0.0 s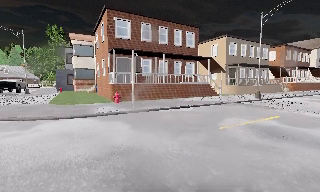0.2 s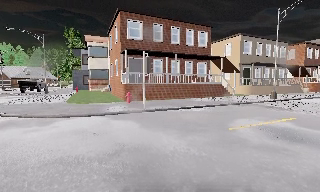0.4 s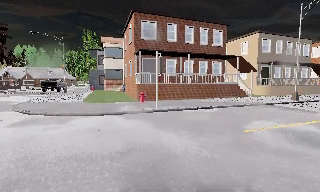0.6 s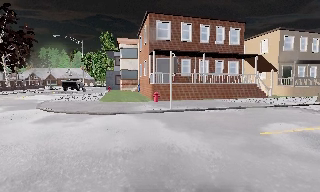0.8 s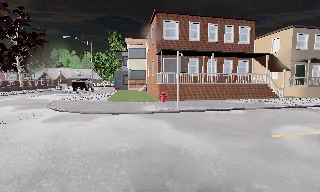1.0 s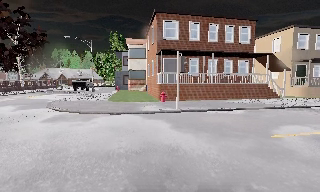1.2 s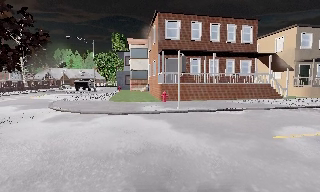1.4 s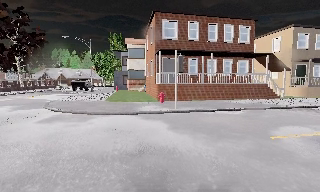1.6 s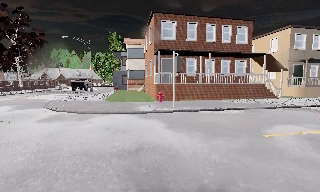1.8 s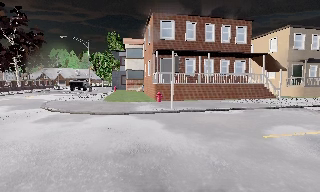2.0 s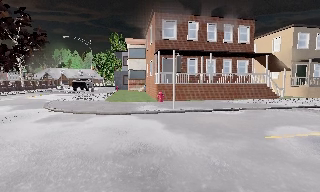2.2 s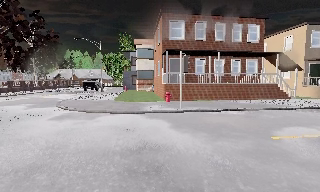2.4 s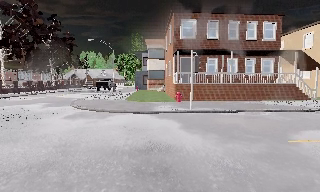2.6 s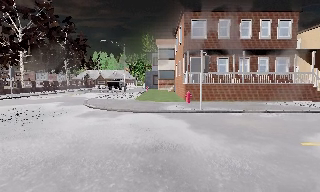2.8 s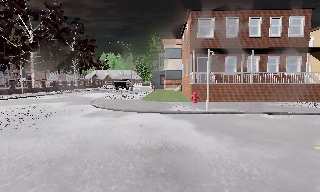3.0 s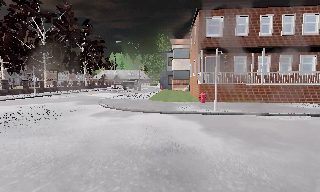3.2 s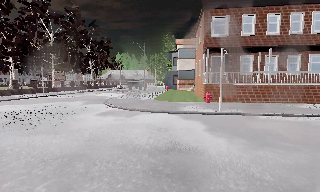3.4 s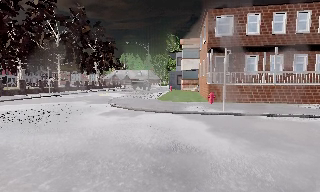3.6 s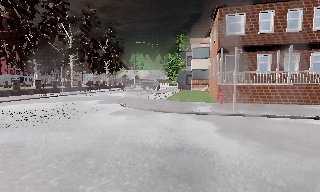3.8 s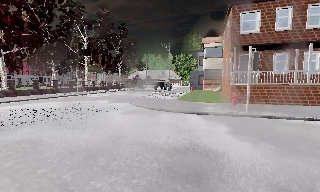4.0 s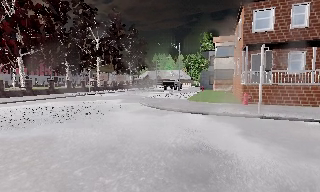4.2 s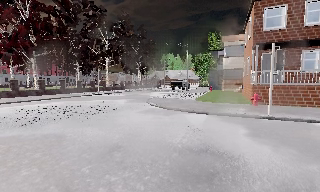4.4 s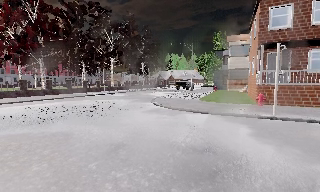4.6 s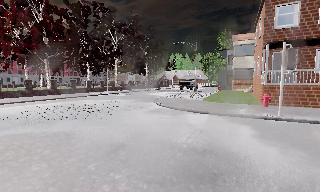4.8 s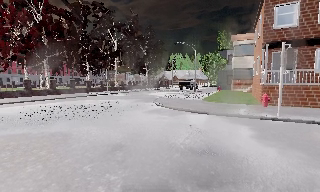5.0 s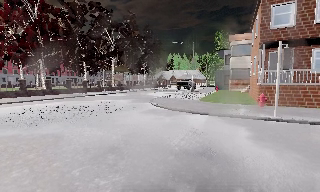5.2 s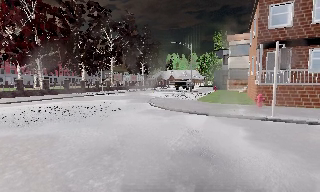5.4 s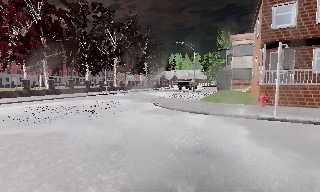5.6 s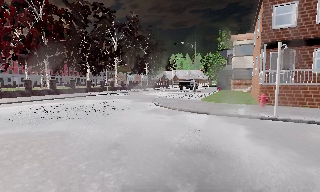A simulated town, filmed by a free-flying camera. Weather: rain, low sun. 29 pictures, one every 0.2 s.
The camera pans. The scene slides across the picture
to the right.
The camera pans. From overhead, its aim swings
counterclockwise.
0.0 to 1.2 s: The camera pans to its left, which is counterclockwise from overhead, by about 20 degrees.
1.2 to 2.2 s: The camera shifts only a little, or ends up much as it began.
2.2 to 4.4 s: The scene slides to the right, as the camera pans about 30 degrees to its left. It travels to its right, about 0.5 m.
4.4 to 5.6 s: The camera shifts only a little, or ends up much as it began.
The film runs forward here.
